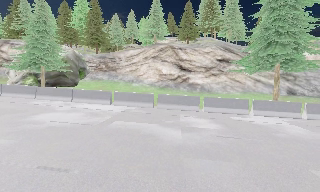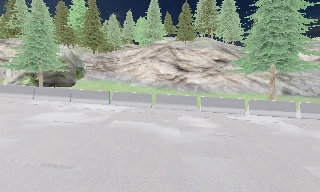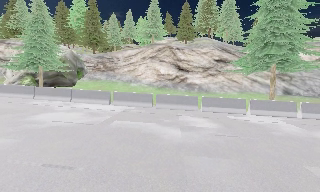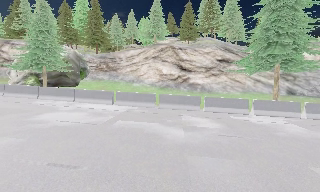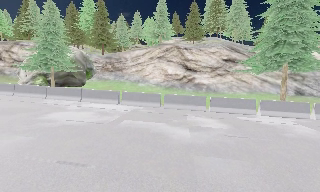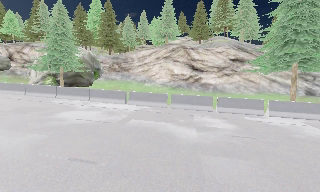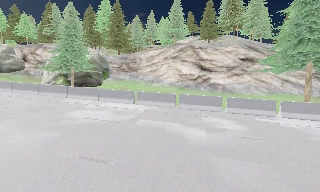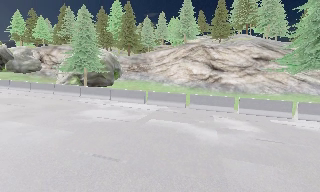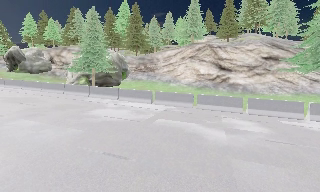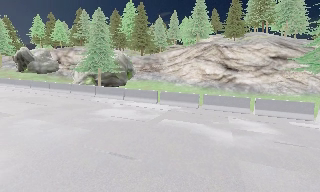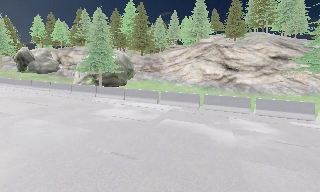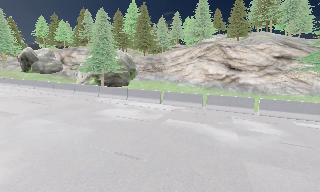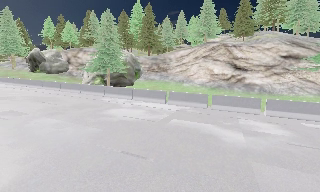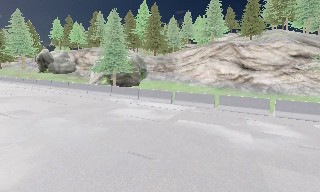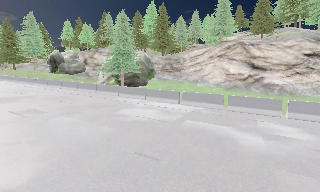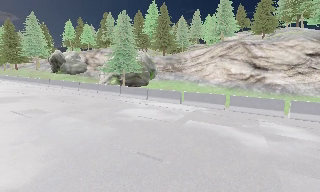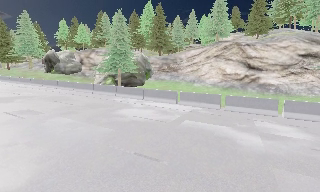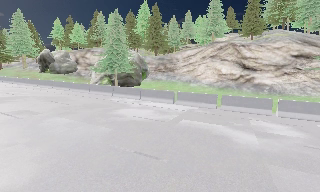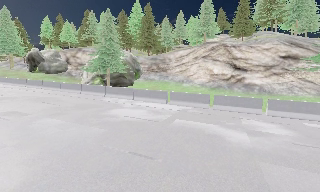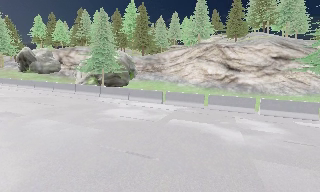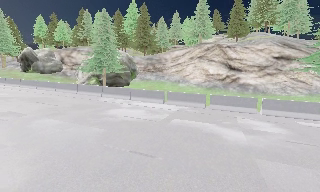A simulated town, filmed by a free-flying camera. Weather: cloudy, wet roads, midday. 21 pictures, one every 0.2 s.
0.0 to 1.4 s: The camera swings to its left by about 10 degrees, and the scene slides to the right.
1.4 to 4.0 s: The camera travels to its left, about 0.5 m, so close, fixed things drift to the right.
The film runs forward here.
